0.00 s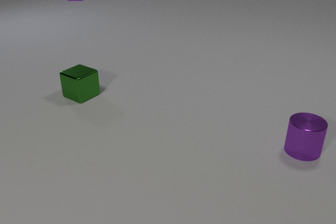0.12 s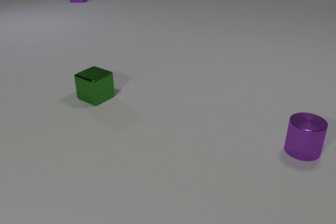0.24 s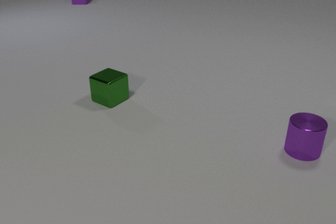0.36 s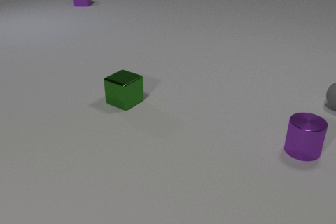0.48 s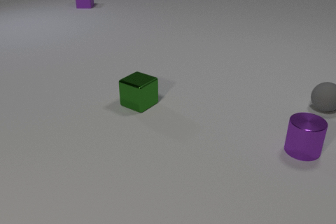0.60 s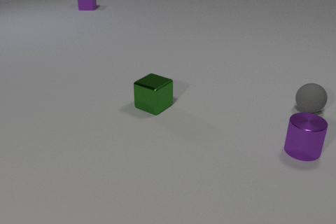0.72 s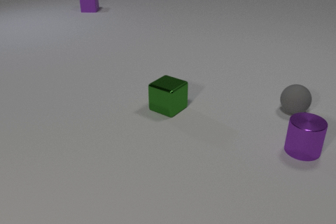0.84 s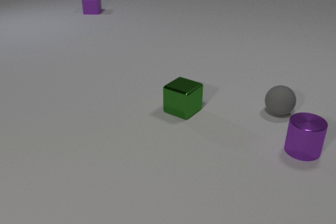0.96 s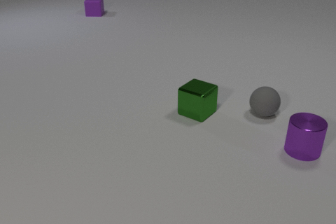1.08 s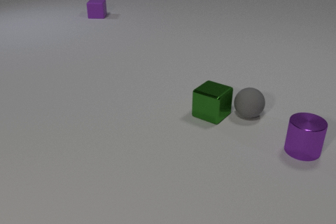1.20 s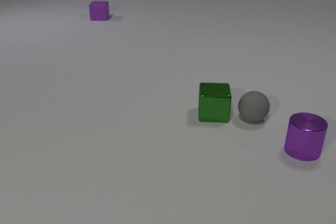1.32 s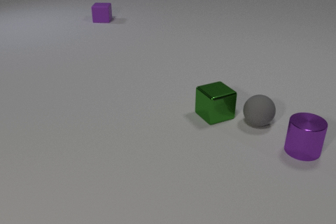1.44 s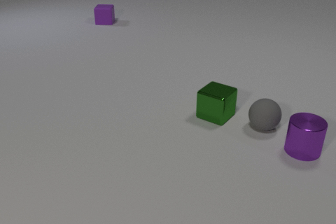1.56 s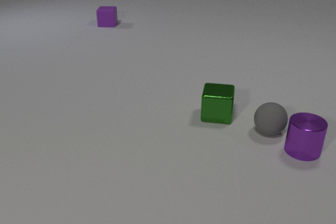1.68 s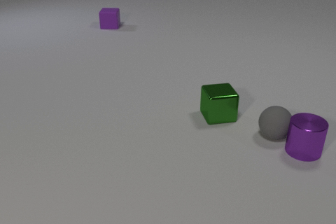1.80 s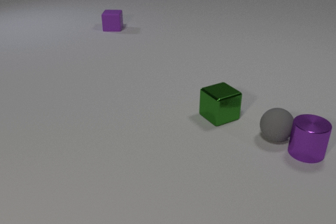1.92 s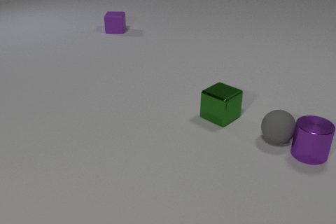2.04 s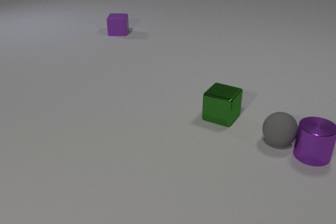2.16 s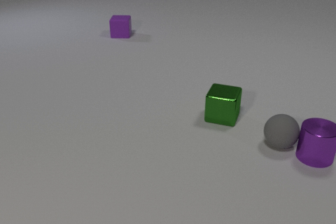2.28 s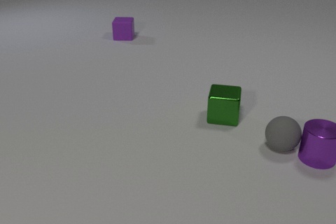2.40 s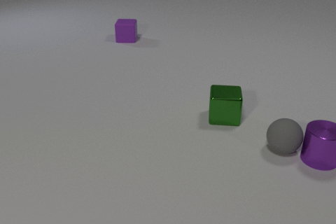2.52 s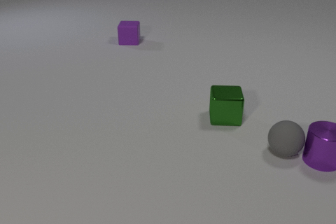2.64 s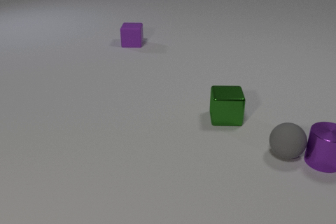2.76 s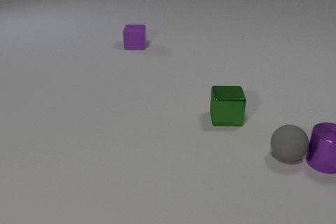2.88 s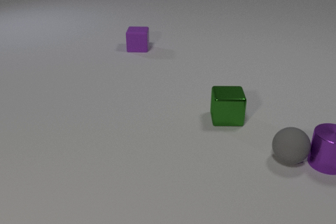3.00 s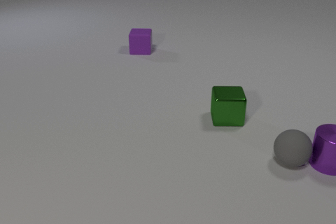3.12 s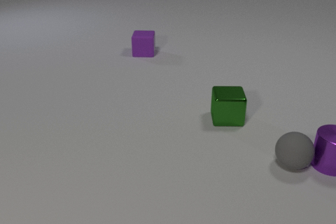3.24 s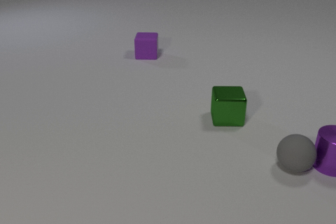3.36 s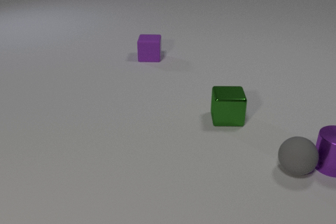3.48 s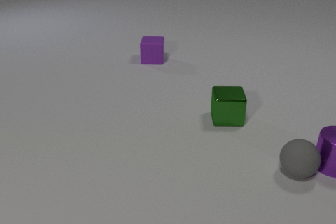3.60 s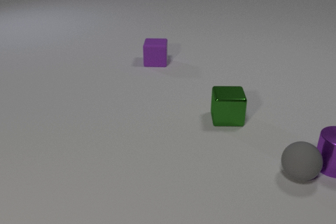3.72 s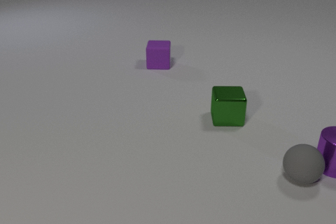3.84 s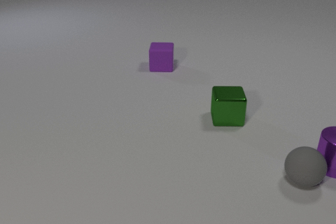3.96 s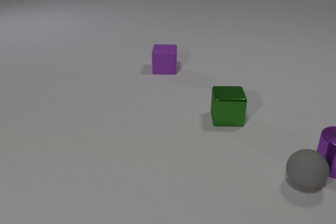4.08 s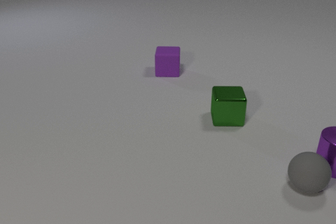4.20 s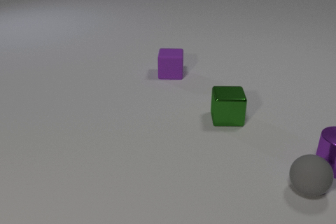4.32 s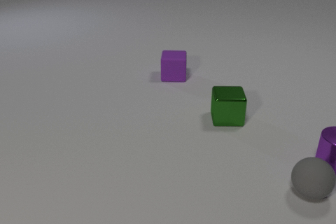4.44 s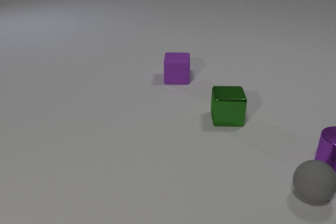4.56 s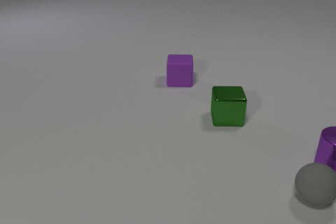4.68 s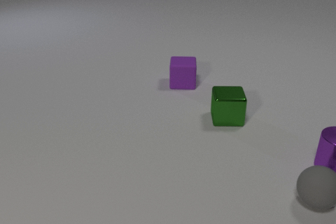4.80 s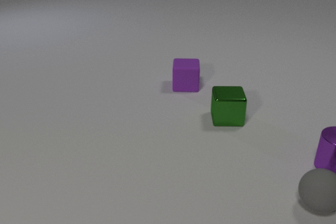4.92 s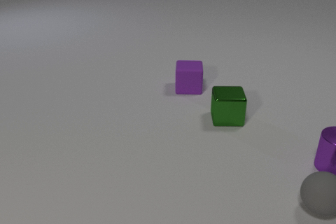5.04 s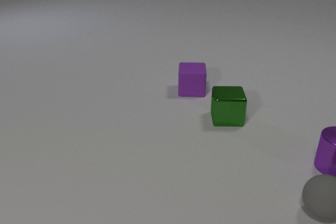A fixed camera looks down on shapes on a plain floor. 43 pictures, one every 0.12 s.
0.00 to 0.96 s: The gray rubber sphere comes in at the right edge, rolls to the left and toward the camera. The green metal cube slides to the right. The purple rubber cube slides toward the camera.
0.96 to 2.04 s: The gray rubber sphere rolls toward the camera. The green metal cube slides to the right, spins so that its near face slides to the right, counterclockwise seen from above. The purple metal cylinder slides to the right. The purple rubber cube slides toward the camera. The gray rubber sphere and the green metal cube collide. The gray rubber sphere and the purple metal cylinder collide.
2.04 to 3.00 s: The gray rubber sphere rolls toward the camera and to the right. The green metal cube spins counterclockwise seen from above by about 30 degrees, its near face sliding to the right. The purple metal cylinder slides to the right and toward the camera. The purple rubber cube slides toward the camera and to the right.
3.00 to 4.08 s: The gray rubber sphere rolls toward the camera and to the right. The purple rubber cube slides toward the camera and to the right.
4.08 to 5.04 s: The gray rubber sphere rolls toward the camera and to the right. The purple rubber cube slides toward the camera and to the right.
Are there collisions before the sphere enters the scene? no.
How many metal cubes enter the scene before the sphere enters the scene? 0.
What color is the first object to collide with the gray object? green.
